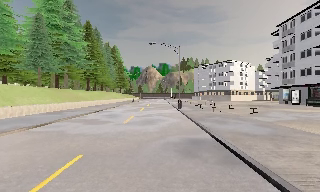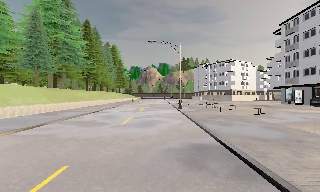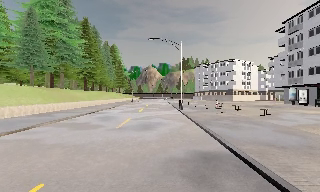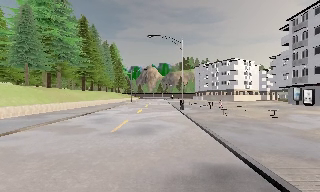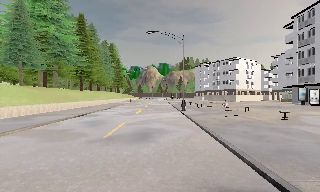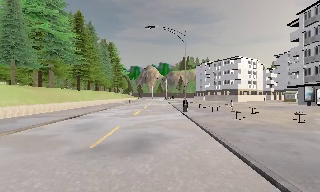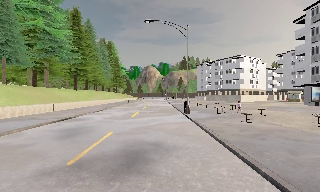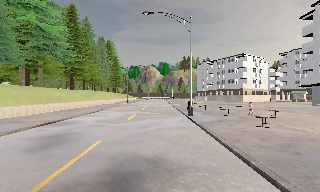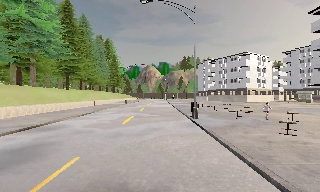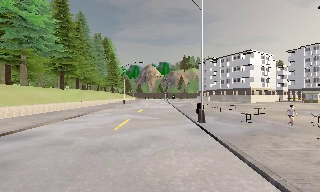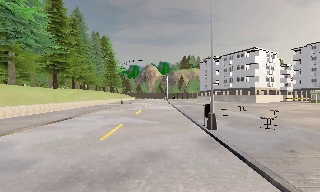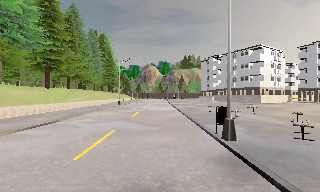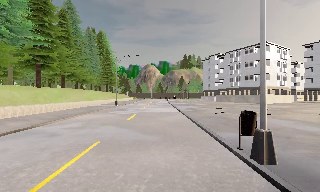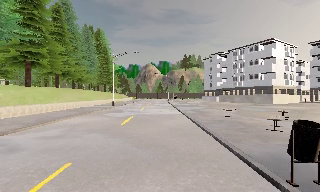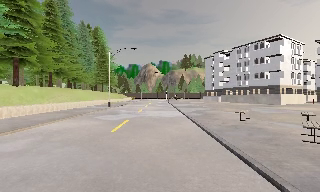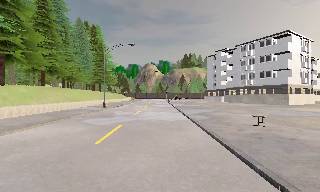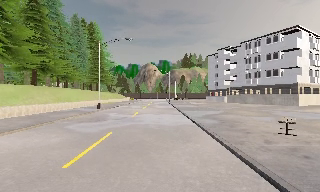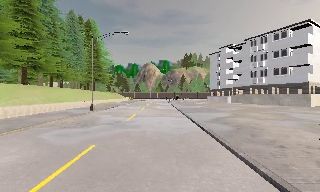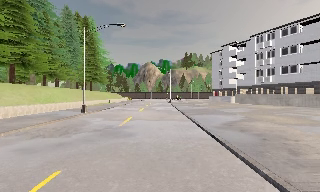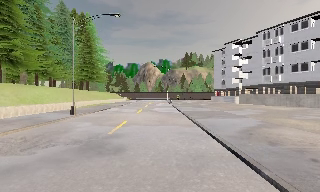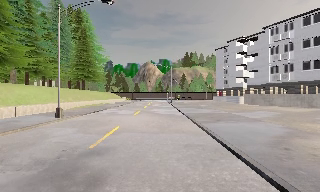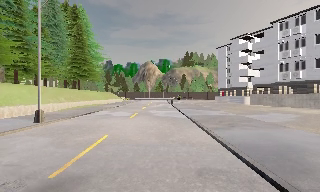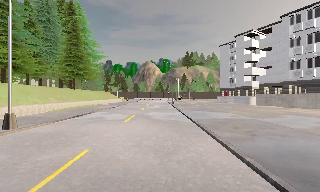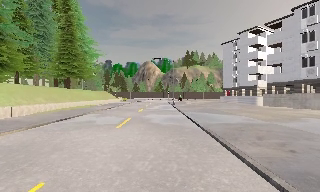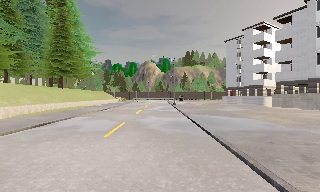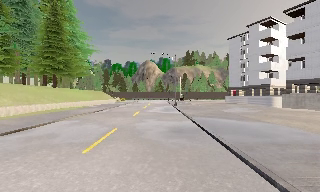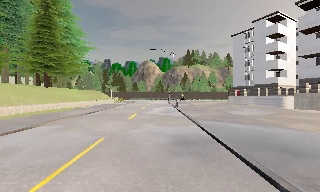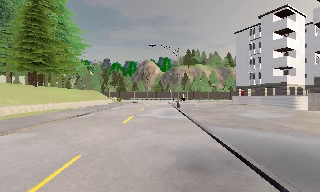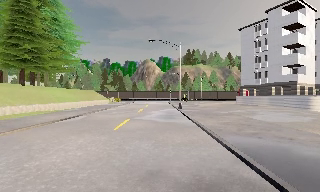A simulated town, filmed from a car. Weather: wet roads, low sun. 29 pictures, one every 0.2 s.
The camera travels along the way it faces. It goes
forward.
0.0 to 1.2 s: The camera travels forward, about 6 m, so what stands in front looms larger. It gains speed.
1.2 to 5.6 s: The camera travels forward, about 35 m, so what stands in front looms larger.
The film runs forward here.
